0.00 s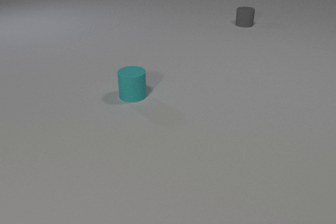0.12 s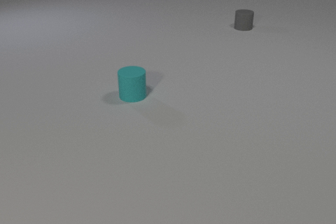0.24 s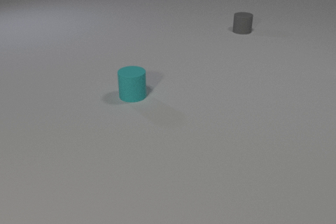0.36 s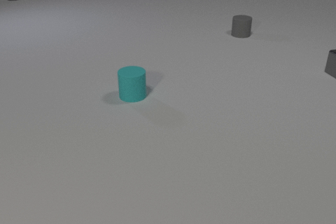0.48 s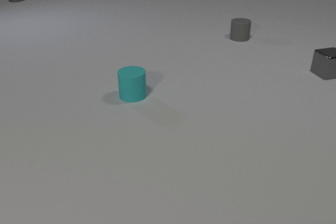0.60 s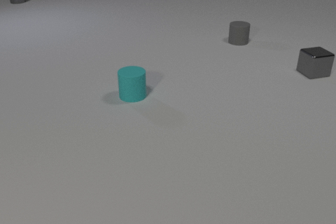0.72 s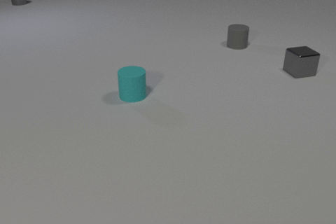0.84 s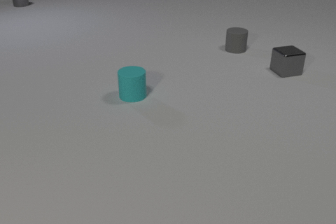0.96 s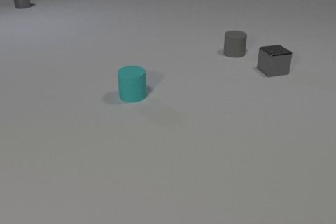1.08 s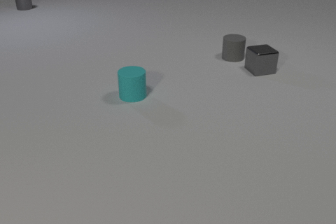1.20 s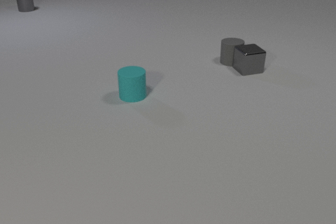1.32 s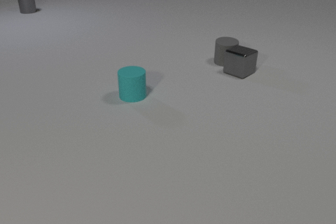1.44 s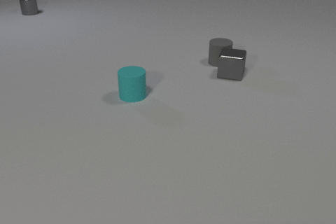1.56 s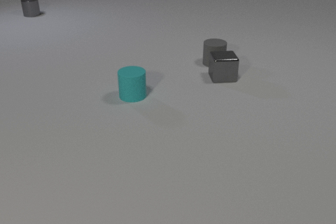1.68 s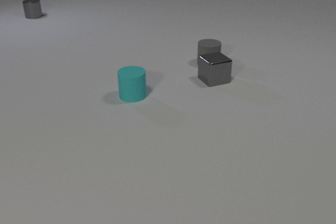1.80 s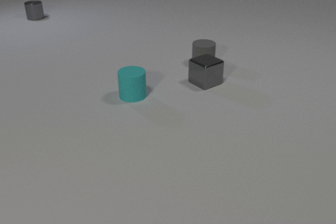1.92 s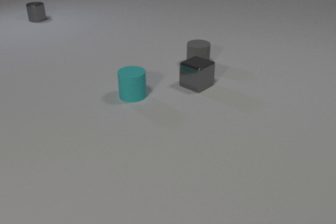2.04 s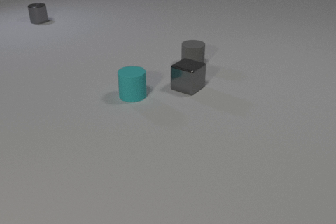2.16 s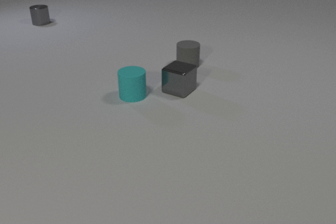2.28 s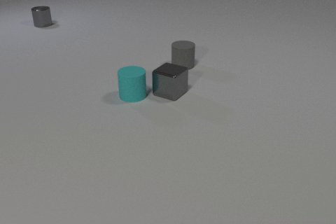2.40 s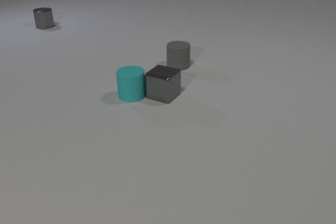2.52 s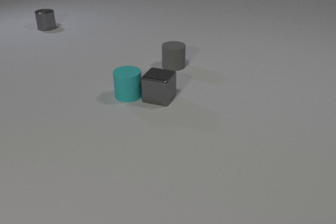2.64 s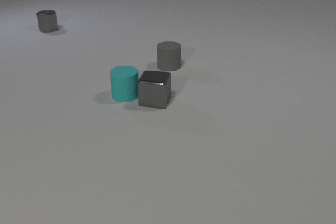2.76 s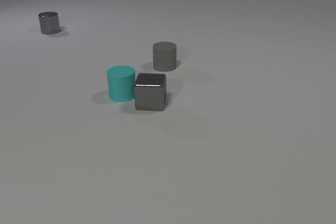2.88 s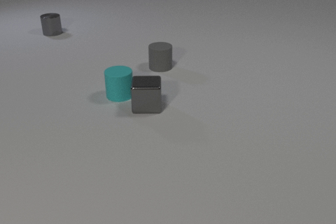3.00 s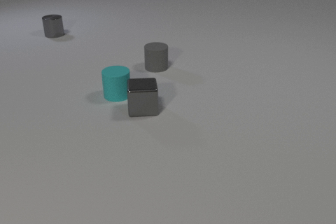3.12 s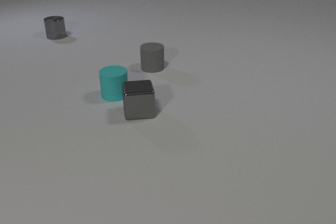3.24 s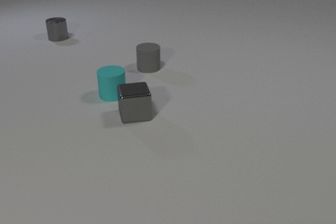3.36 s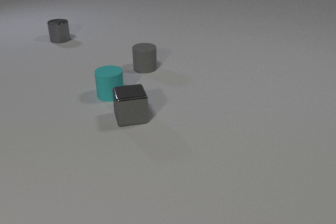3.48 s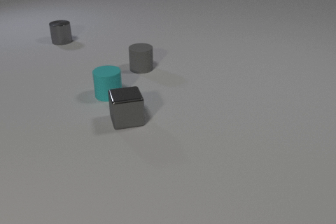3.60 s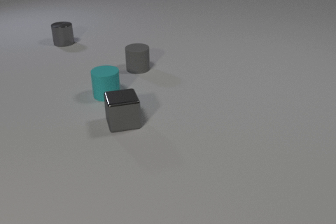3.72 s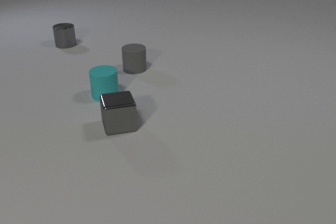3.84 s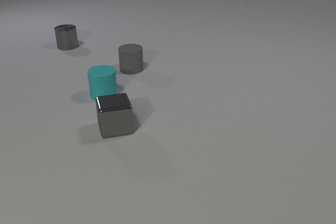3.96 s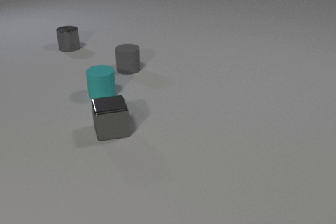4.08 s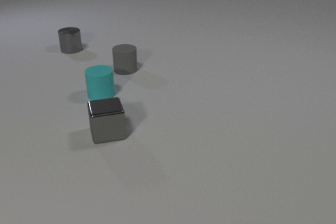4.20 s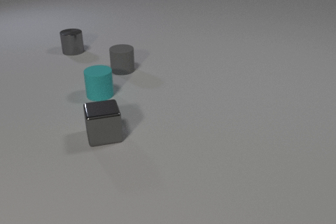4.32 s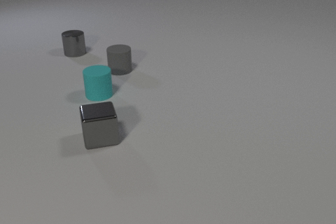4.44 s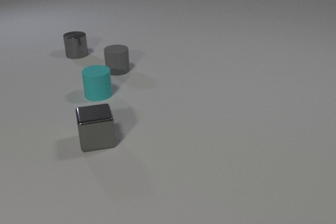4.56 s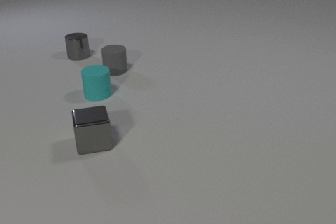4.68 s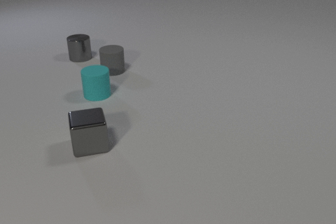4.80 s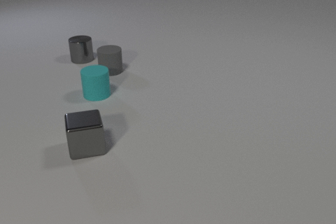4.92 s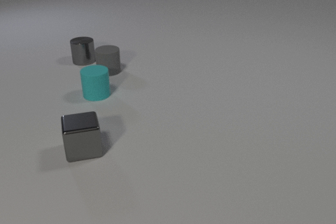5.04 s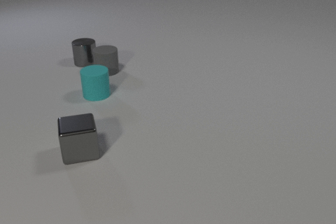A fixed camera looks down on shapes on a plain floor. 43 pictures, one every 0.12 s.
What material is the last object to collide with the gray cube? rubber.
How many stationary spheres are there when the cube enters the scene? 0.
What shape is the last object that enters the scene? cube.
0.00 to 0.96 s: The gray metal cube comes in at the right edge, slides to the left. The gray rubber cylinder slides toward the camera. The gray metal cylinder comes in at the top edge, slides toward the camera.
0.96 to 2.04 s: The gray metal cube slides to the left and toward the camera, spins counterclockwise seen from above by about 135 degrees, its near face sliding to the right. The gray rubber cylinder slides to the left and toward the camera. The gray metal cylinder slides toward the camera. The gray metal cube and the gray rubber cylinder collide.
2.04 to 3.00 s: The gray metal cube slides toward the camera and to the left, spins counterclockwise seen from above by about 45 degrees, its near face sliding to the right. The gray rubber cylinder slides to the left. The cyan rubber cylinder slides to the left. The gray metal cylinder slides toward the camera. The gray metal cube and the cyan rubber cylinder collide.
3.00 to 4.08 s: The gray metal cube slides toward the camera and to the left. The gray rubber cylinder slides to the left. The cyan rubber cylinder slides to the left. The gray metal cylinder slides toward the camera.
4.08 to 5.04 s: The gray metal cube slides toward the camera and to the left. The gray rubber cylinder slides to the left. The gray metal cylinder slides toward the camera.
